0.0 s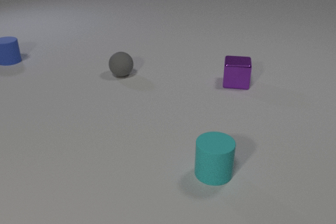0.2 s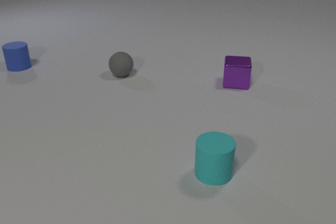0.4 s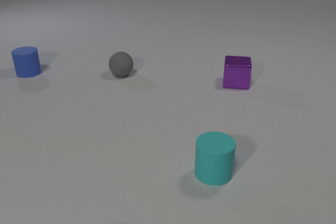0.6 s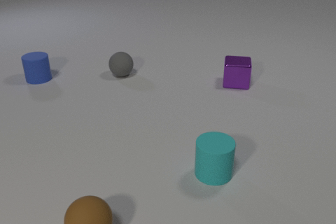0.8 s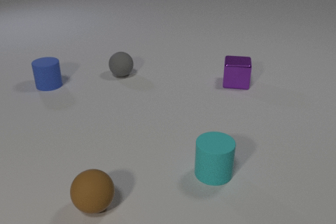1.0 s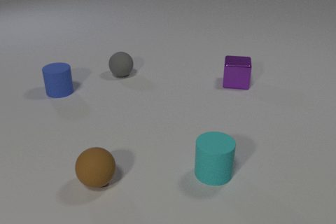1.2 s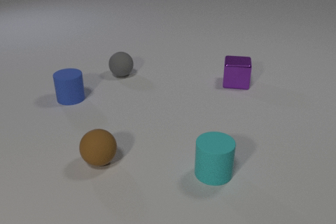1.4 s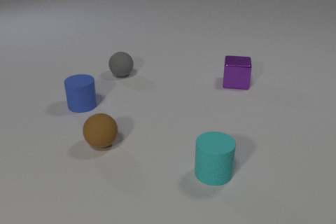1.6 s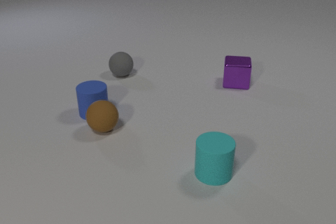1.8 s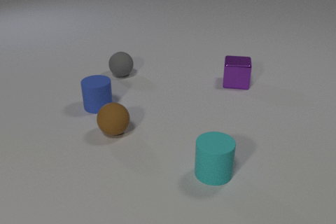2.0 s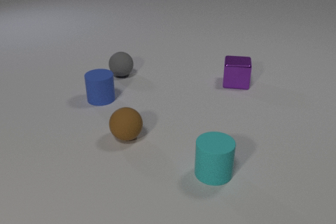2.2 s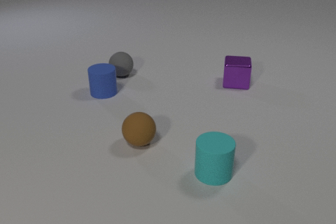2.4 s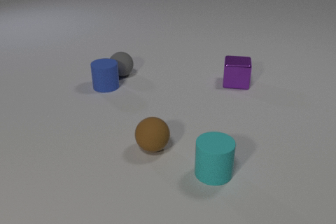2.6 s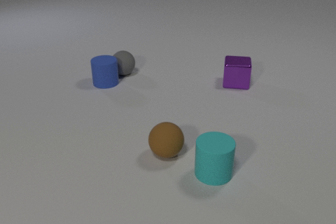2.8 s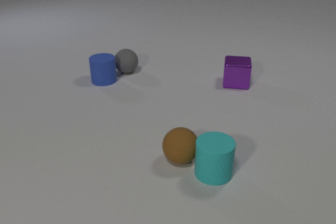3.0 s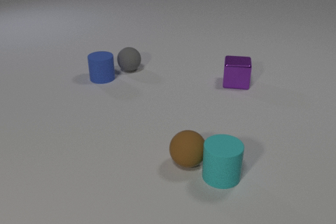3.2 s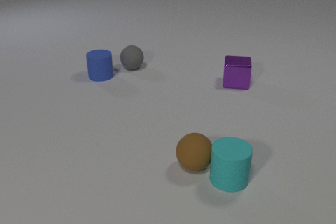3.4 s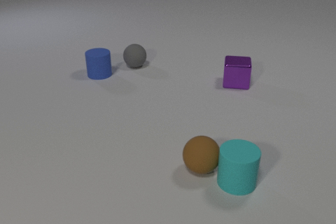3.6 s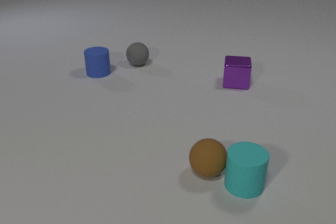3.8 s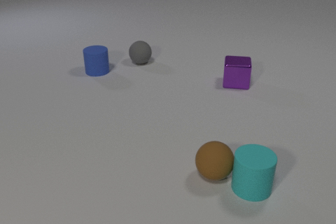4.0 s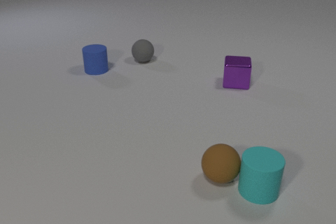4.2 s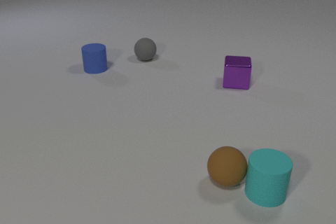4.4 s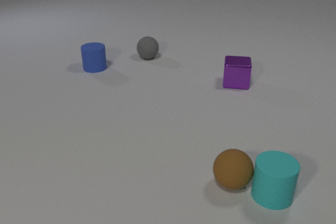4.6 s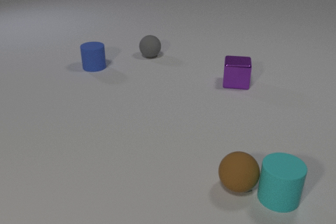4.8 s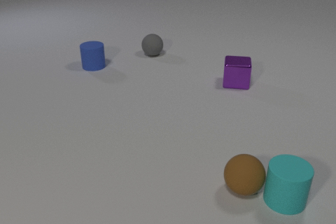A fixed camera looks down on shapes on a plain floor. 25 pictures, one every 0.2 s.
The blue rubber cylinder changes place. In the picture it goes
to the right.
0.0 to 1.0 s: The blue rubber cylinder slides toward the camera and to the right. The brown rubber sphere comes in at the bottom edge, rolls away from the camera.
1.0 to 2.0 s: The blue rubber cylinder slides to the right and toward the camera. The brown rubber sphere rolls away from the camera and to the right. The blue rubber cylinder and the brown rubber sphere collide.
2.0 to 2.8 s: The blue rubber cylinder slides away from the camera. The brown rubber sphere rolls to the right and toward the camera. The gray rubber sphere rolls away from the camera and to the right. The blue rubber cylinder and the gray rubber sphere collide. The brown rubber sphere and the cyan rubber cylinder collide.
2.8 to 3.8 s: The blue rubber cylinder slides away from the camera. The brown rubber sphere rolls to the right and toward the camera. The gray rubber sphere rolls away from the camera and to the right. The cyan rubber cylinder slides to the right and toward the camera.
3.8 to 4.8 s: The blue rubber cylinder slides away from the camera. The brown rubber sphere rolls to the right and toward the camera. The gray rubber sphere rolls away from the camera and to the right. The cyan rubber cylinder slides to the right.
What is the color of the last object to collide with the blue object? gray.
What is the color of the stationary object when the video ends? purple.
How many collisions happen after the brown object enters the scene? 3.
